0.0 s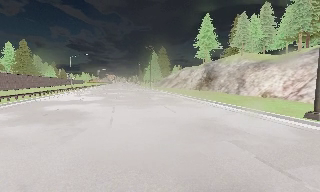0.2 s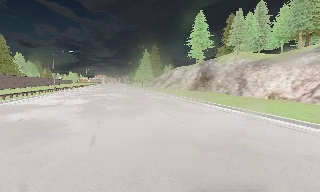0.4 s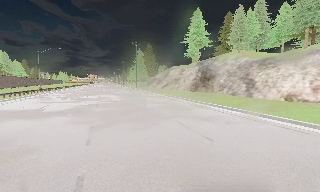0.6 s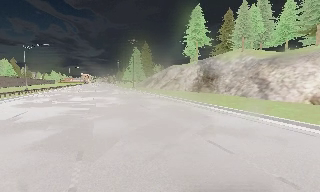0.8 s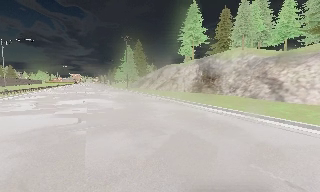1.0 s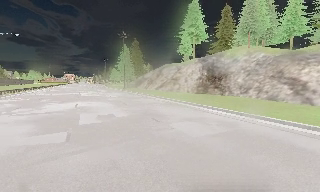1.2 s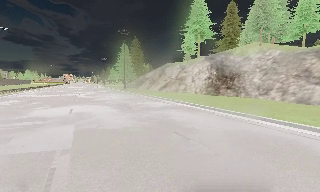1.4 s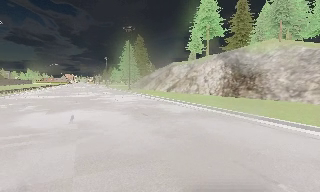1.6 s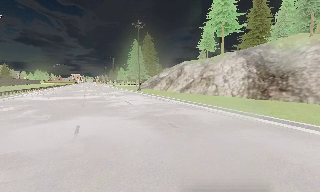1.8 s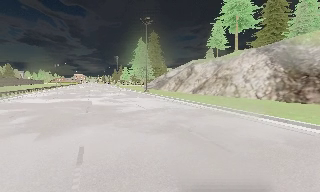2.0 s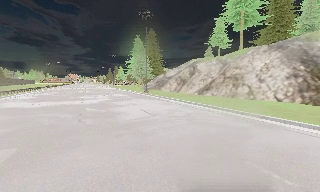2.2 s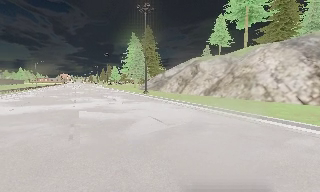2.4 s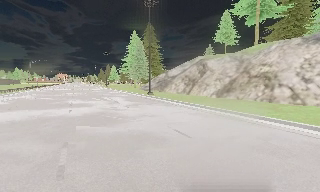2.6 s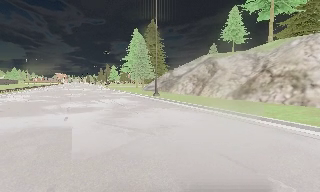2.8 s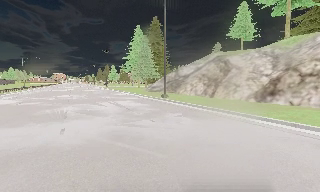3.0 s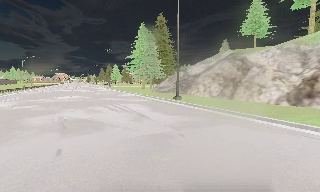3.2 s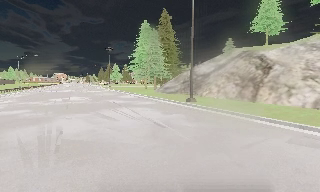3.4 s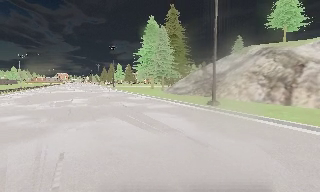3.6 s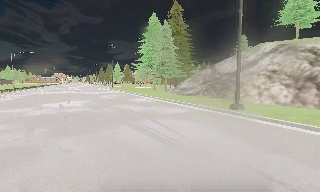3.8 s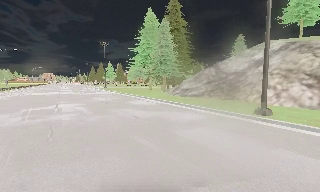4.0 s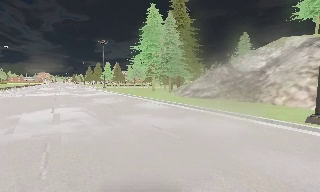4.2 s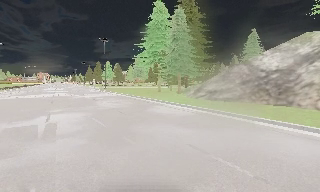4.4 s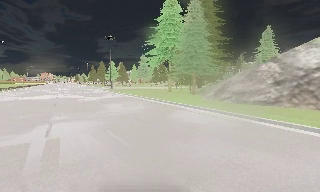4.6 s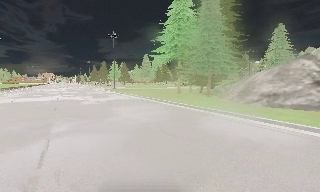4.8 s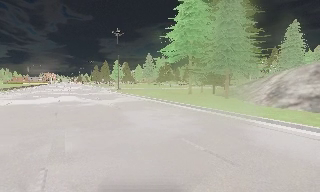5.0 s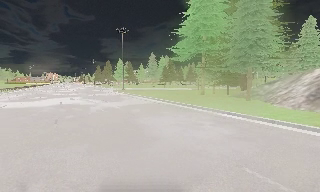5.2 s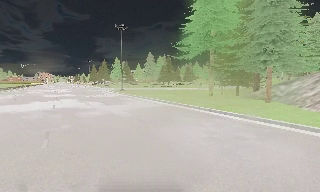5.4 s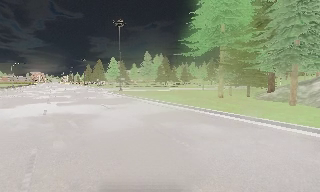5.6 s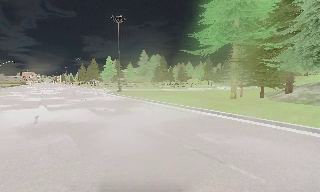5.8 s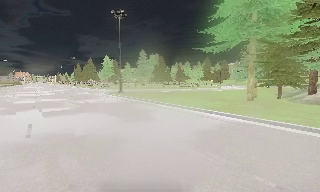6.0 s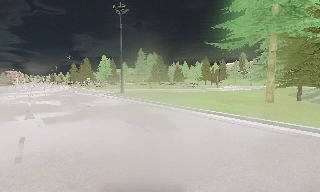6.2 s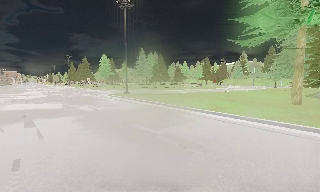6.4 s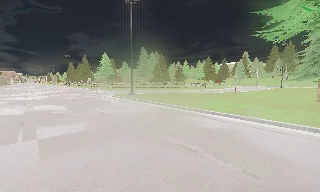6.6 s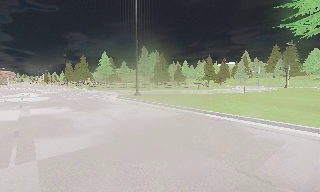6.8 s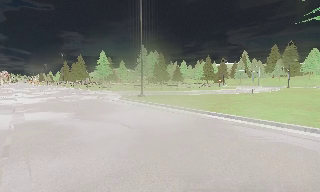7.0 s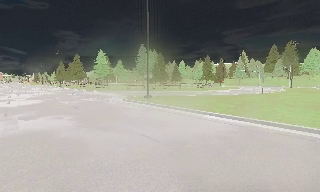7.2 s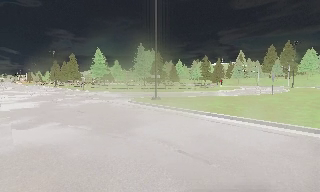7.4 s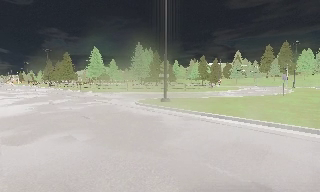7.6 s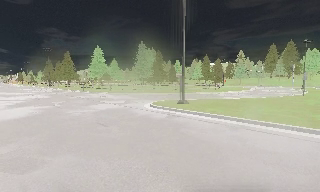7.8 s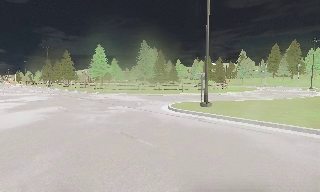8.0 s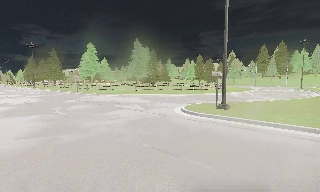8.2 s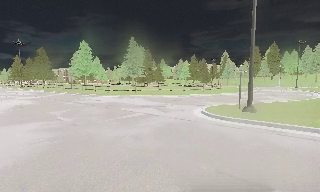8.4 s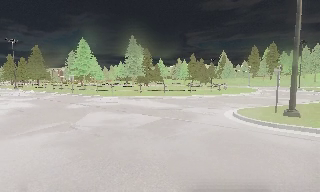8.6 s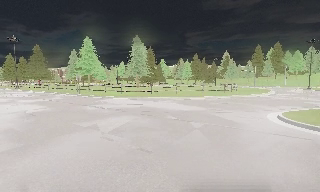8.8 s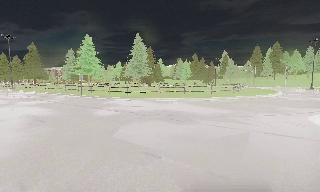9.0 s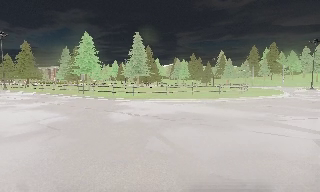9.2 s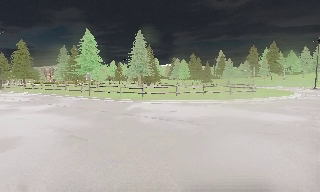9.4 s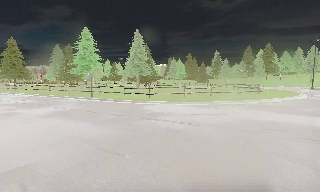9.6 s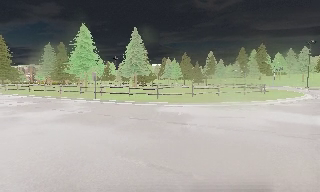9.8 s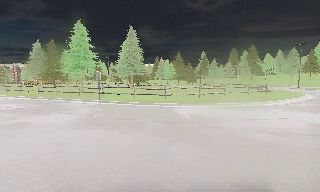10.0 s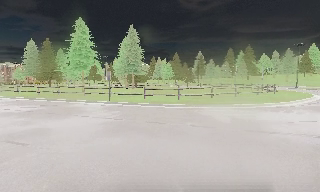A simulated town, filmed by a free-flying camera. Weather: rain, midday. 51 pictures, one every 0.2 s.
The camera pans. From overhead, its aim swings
clockwise.
0.0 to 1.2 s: The camera pans to its right, which is clockwise from overhead, by about 15 degrees. It travels forward, about 14 m, so what stands in front looms larger.
1.2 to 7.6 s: The camera pans to its right, which is clockwise from overhead, by about 20 degrees. It travels forward and to its left, about 65 m, so what stands in front looms larger.
7.6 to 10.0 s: The camera pans to its right, which is clockwise from overhead, by about 25 degrees. It travels to its left and forward, about 25 m, so close, fixed things drift to the right.
The film runs backward here.
